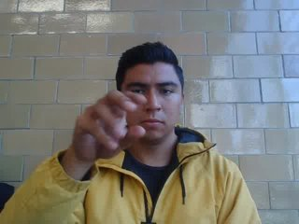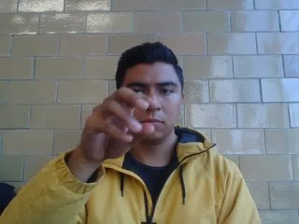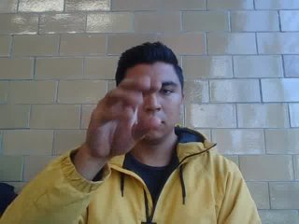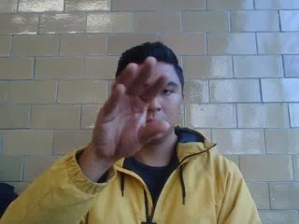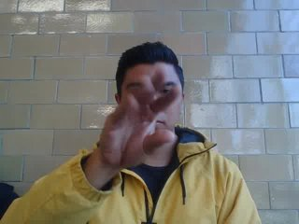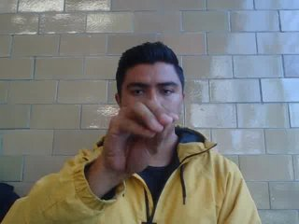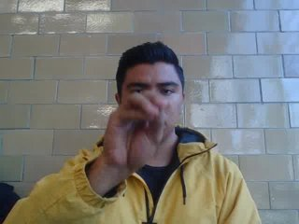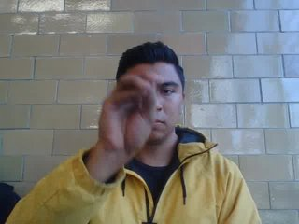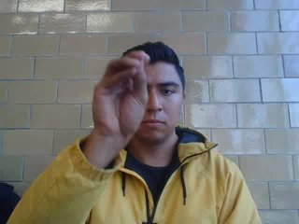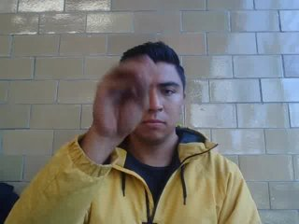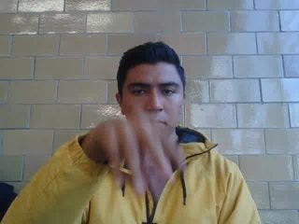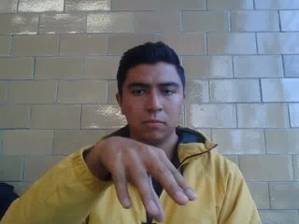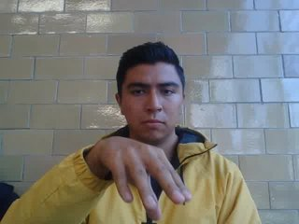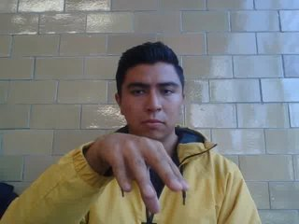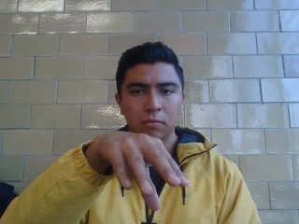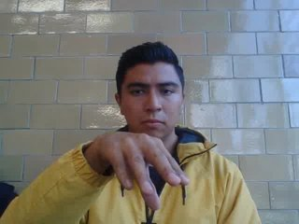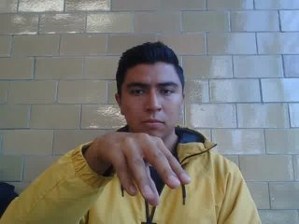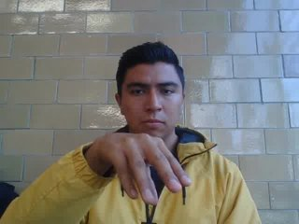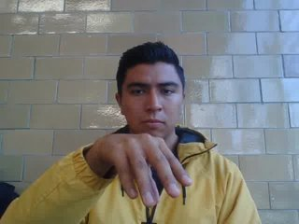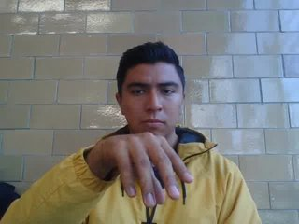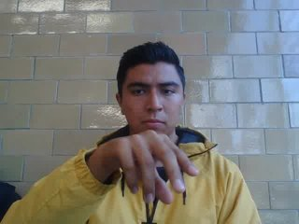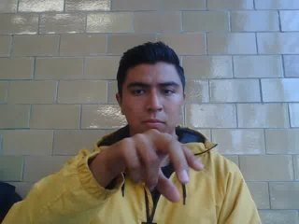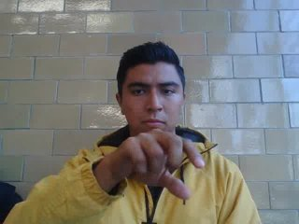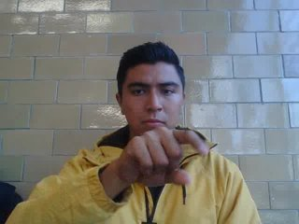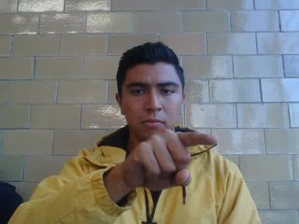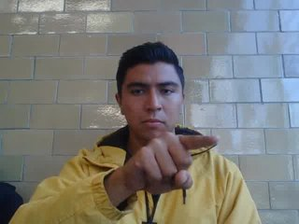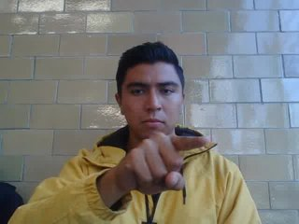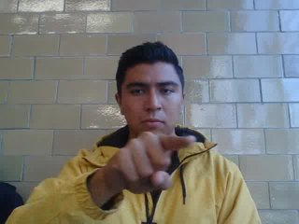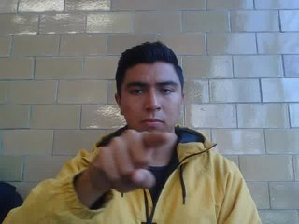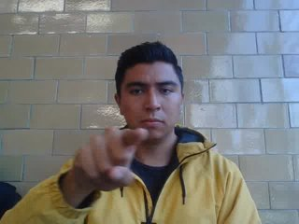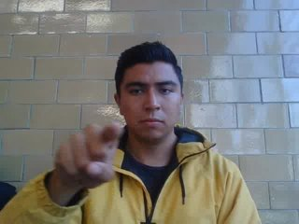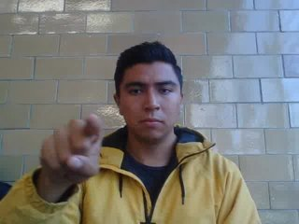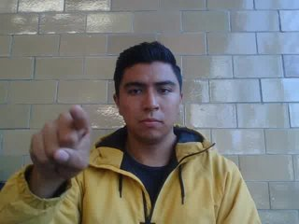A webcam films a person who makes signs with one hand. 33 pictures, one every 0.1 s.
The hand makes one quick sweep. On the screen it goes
downward.
0.2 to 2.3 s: On the screen the hand sweeps downward. The name of the sign: Throw down.
2.4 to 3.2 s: Pointing with one finger.
